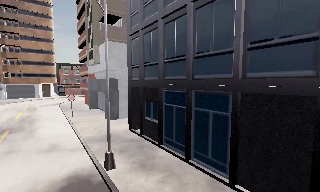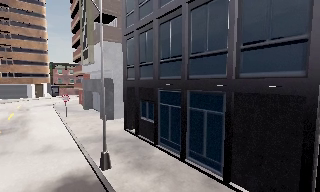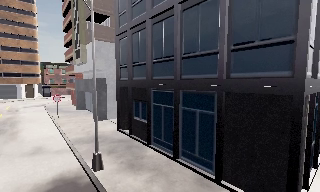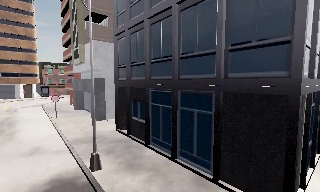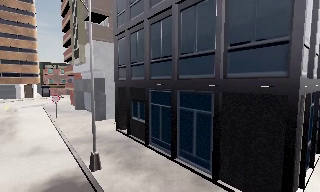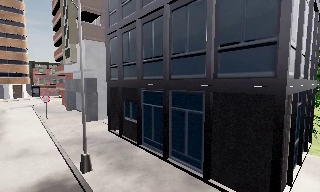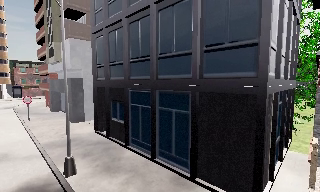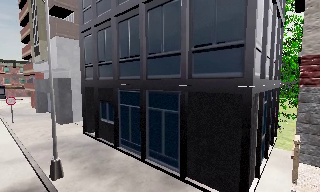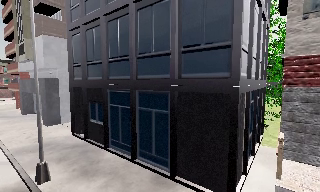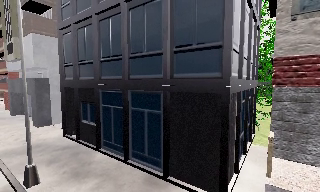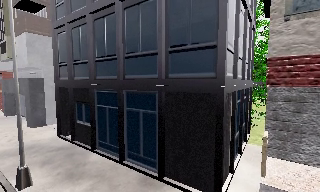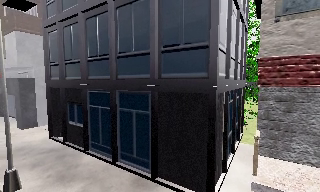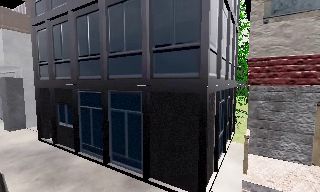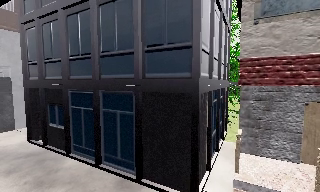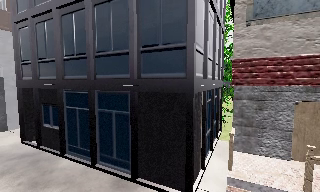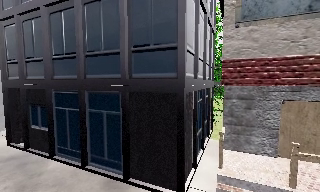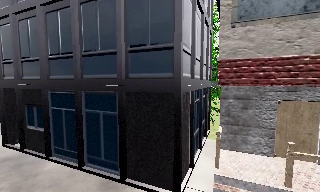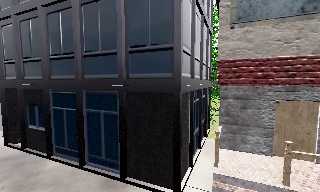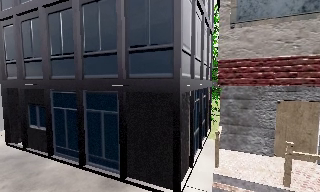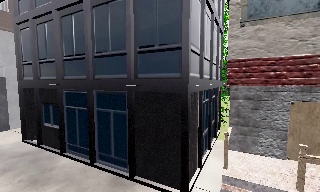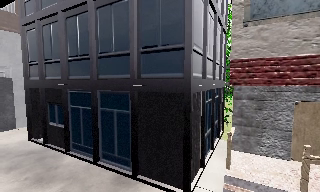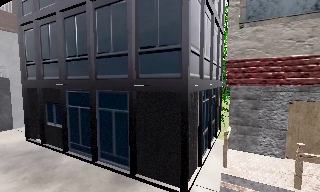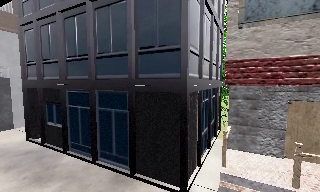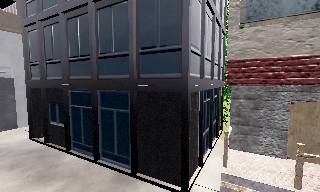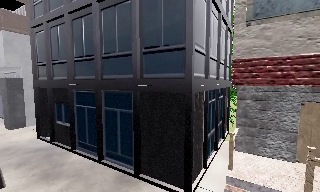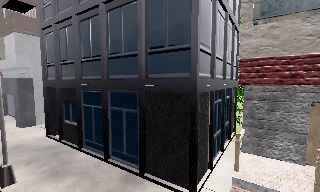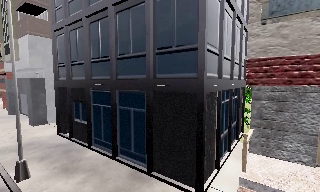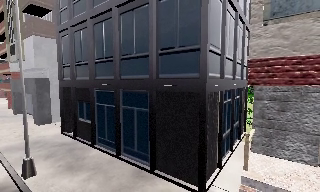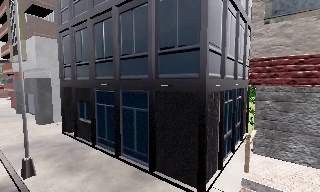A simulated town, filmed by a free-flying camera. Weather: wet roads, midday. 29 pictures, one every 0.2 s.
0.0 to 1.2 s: The camera shifts only a little, or ends up much as it began.
1.2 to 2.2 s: The camera swings to its right by about 10 degrees, and the scene slides to the left.
2.2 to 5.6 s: The camera travels to its right, about 0.5 m.
The film runs backward here.
